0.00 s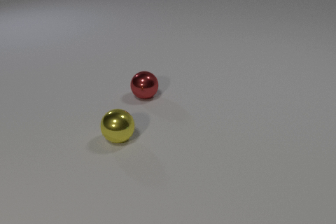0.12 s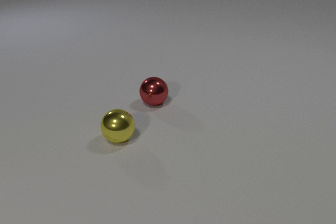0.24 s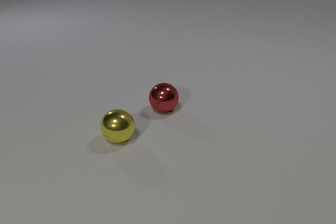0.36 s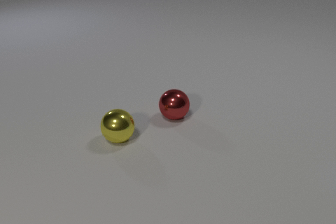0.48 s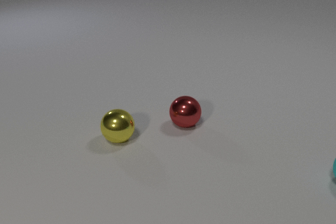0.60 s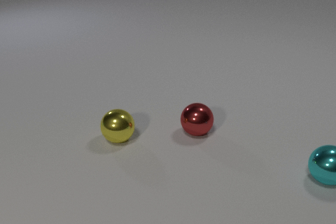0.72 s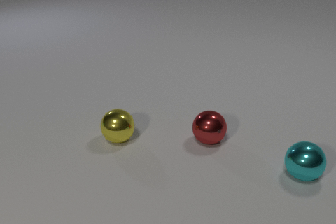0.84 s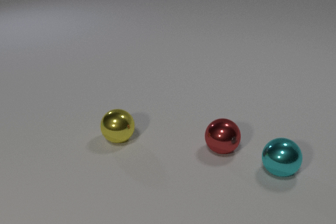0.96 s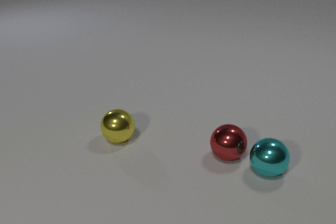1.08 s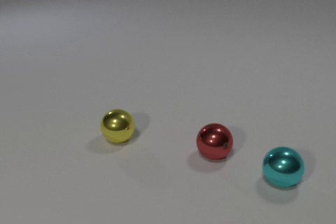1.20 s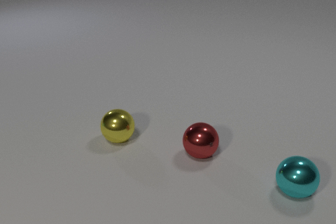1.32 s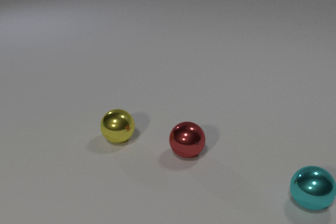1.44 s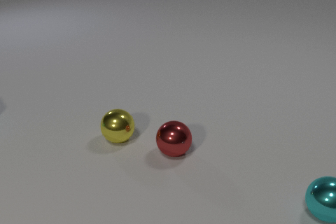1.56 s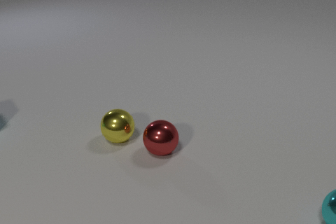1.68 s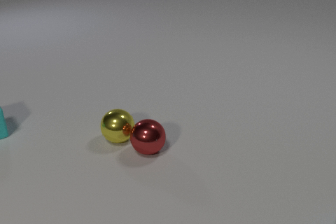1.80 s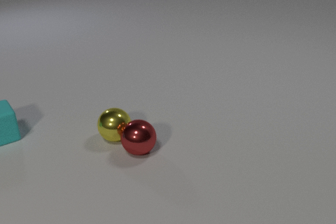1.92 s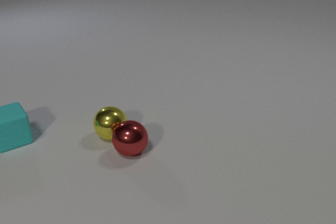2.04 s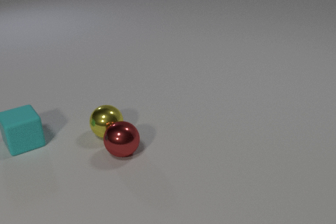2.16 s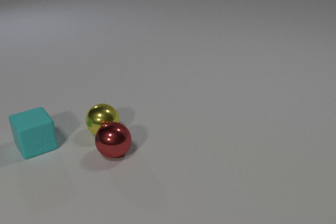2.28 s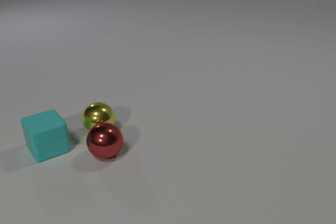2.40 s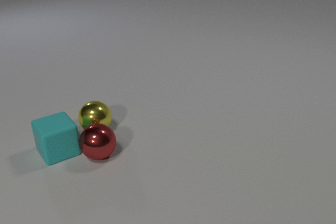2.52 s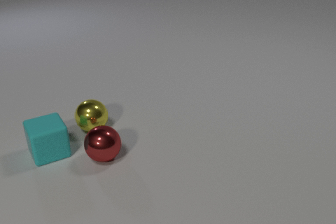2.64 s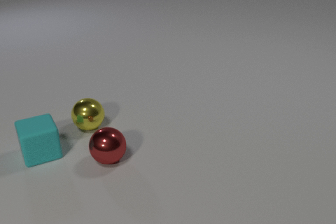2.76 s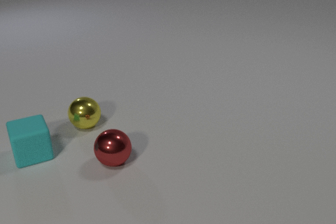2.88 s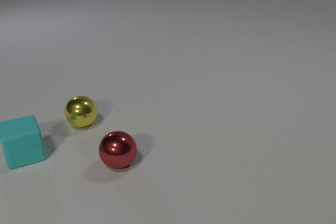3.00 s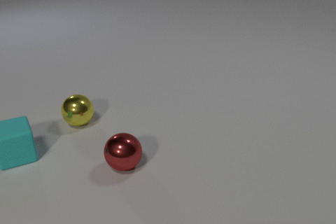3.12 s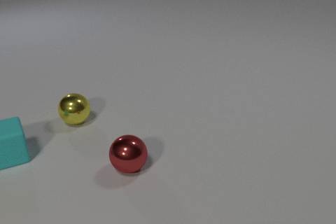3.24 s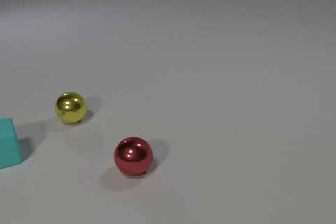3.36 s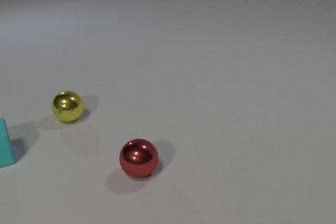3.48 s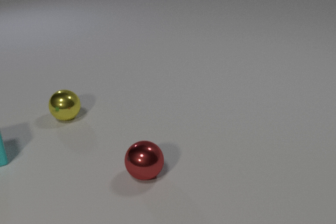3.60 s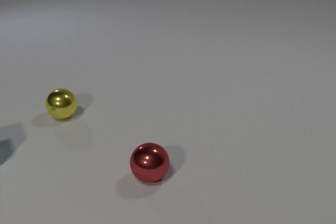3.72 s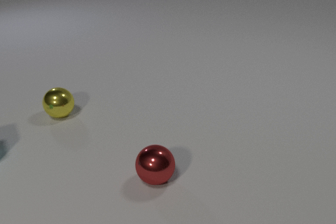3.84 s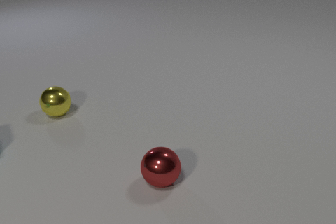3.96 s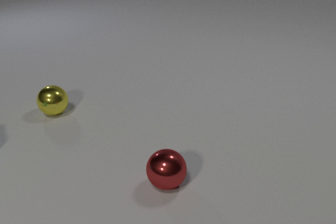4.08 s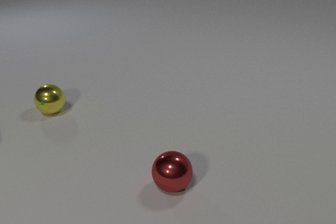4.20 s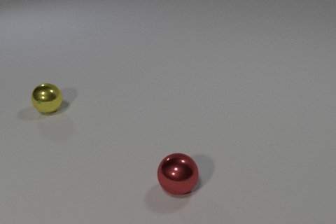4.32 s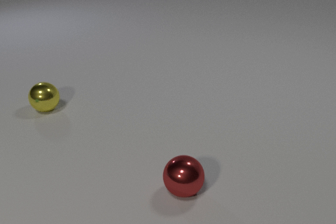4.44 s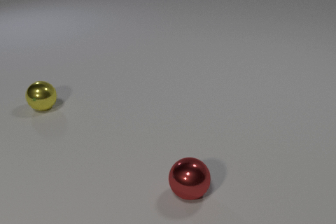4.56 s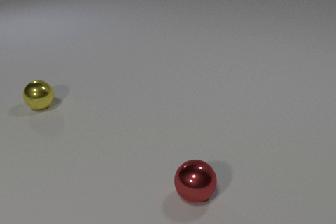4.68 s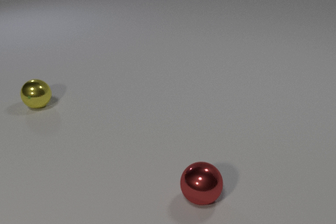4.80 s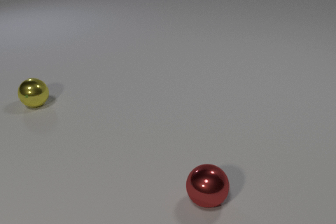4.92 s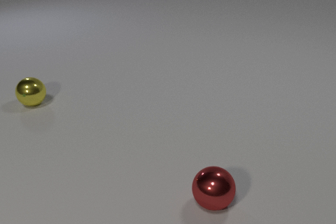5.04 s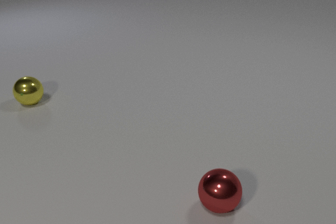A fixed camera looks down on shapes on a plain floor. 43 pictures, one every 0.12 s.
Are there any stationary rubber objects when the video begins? no.
What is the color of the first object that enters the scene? cyan.
How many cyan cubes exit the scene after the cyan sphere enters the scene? 1.
0.00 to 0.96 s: The cyan metal sphere comes in at the right edge, rolls to the left. The red metal sphere rolls toward the camera and to the right. The cyan metal sphere and the red metal sphere collide.
0.96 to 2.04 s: The cyan metal sphere rolls to the right and toward the camera, leaves at the right edge. The red metal sphere rolls to the left. The yellow metal sphere rolls to the left and away from the camera. The cyan rubber cube comes in at the left edge, slides to the right and toward the camera. The red metal sphere and the yellow metal sphere collide.
2.04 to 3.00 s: The red metal sphere rolls toward the camera. The yellow metal sphere rolls away from the camera and to the left. The cyan rubber cube slides toward the camera. The red metal sphere and the cyan rubber cube collide.
3.00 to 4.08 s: The red metal sphere rolls to the right and toward the camera. The yellow metal sphere rolls away from the camera and to the left. The cyan rubber cube slides to the left, leaves at the left edge.
4.08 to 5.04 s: The red metal sphere rolls to the right and toward the camera. The yellow metal sphere rolls away from the camera and to the left.
